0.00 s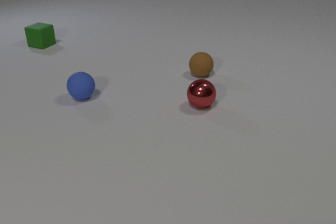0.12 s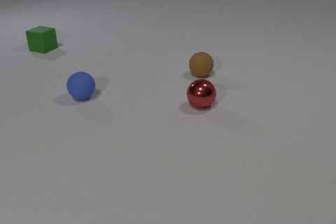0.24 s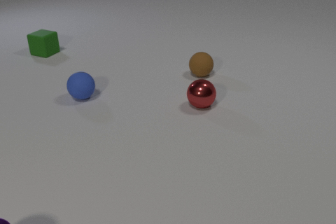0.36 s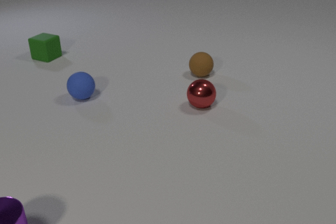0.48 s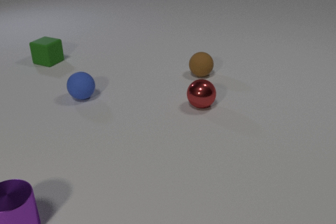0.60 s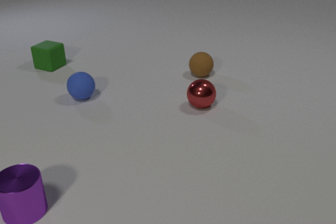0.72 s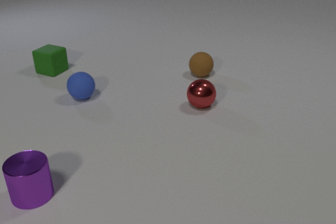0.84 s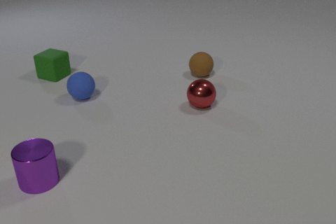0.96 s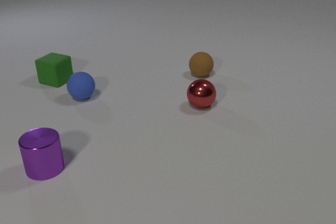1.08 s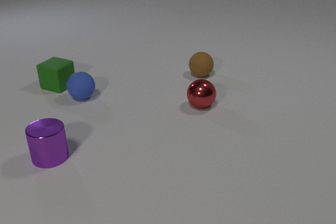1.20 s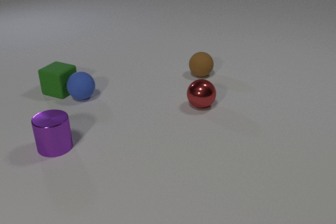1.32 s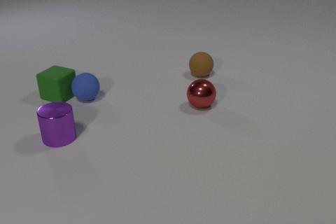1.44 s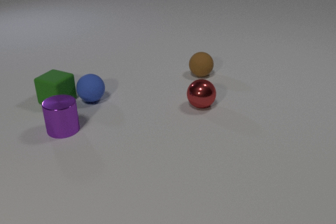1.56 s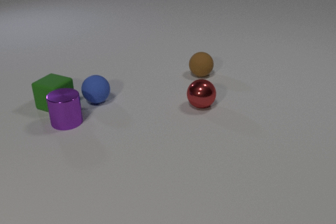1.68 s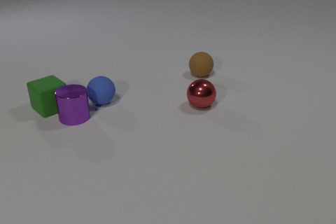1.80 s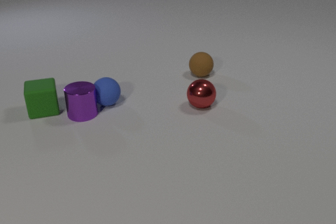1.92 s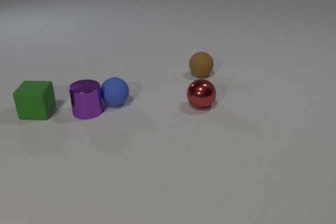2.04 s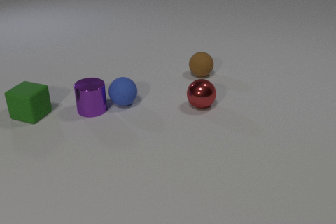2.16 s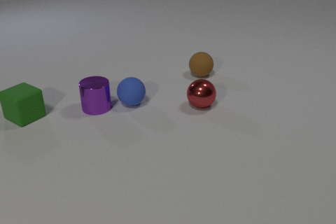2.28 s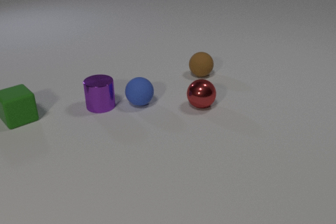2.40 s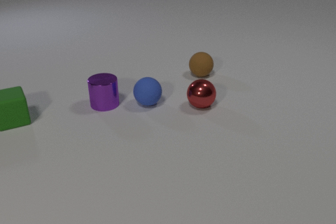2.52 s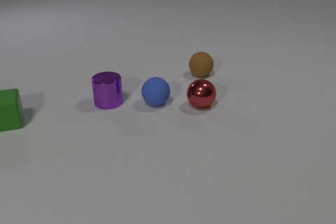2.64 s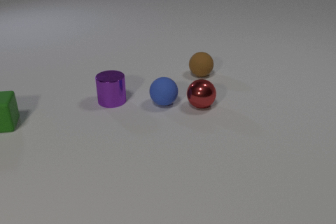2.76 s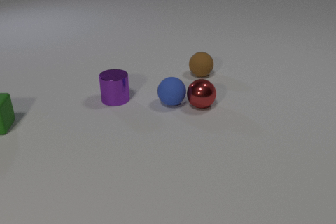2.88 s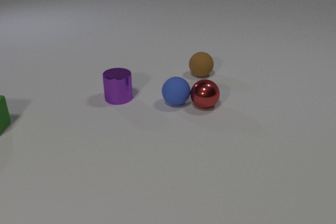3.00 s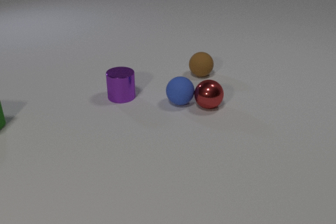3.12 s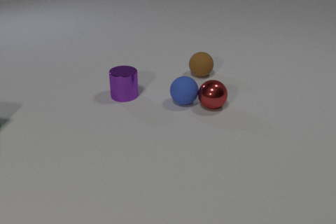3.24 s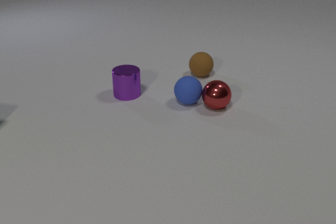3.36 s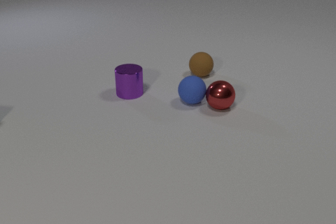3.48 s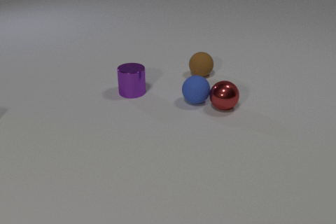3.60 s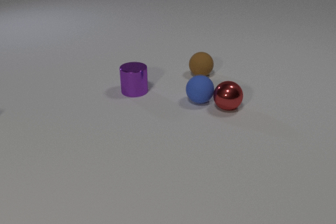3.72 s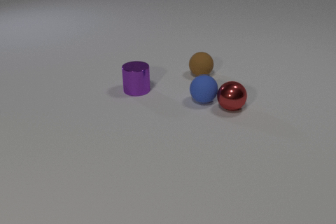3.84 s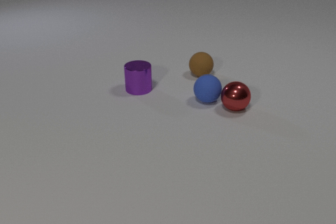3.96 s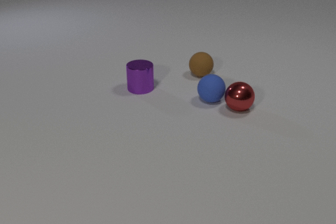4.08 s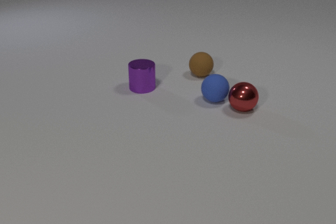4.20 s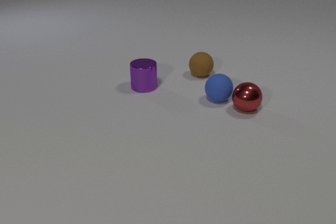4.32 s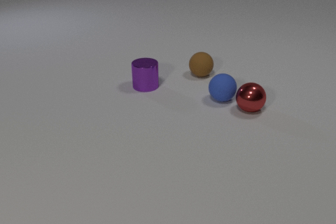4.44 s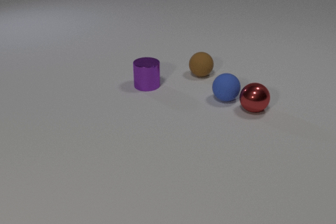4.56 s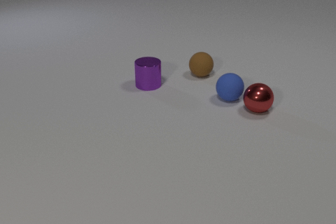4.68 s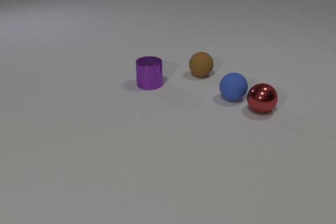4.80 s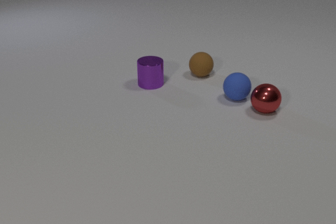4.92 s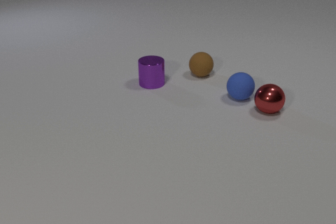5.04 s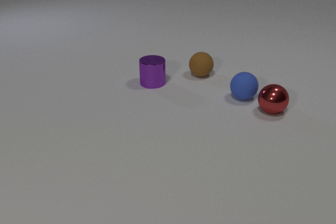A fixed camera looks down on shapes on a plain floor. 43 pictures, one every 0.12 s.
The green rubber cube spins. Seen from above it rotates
clockwise.
The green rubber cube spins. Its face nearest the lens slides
to the left.
0.00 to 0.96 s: The purple metal cylinder comes in at the bottom edge, slides away from the camera and to the right. The green rubber cube slides toward the camera.
0.96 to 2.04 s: The purple metal cylinder slides away from the camera and to the right. The green rubber cube slides toward the camera, spins so that its near face slides to the left, clockwise seen from above. The blue rubber sphere rolls to the right and toward the camera. The green rubber cube and the blue rubber sphere collide. The purple metal cylinder and the green rubber cube collide. The purple metal cylinder and the blue rubber sphere collide.
2.04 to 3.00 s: The purple metal cylinder slides to the right and away from the camera. The green rubber cube slides to the left, spins clockwise seen from above by about 75 degrees, its near face sliding to the left. The blue rubber sphere rolls to the right. The red metal sphere rolls to the right. The blue rubber sphere and the red metal sphere collide.
3.00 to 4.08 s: The purple metal cylinder slides to the right and away from the camera. The green rubber cube leaves at the left edge. The blue rubber sphere rolls to the right. The red metal sphere rolls to the right.
4.08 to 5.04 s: The purple metal cylinder slides to the right and away from the camera. The blue rubber sphere rolls to the right. The red metal sphere rolls to the right.
What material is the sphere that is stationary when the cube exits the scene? rubber.
How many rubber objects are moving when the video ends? 1.
Are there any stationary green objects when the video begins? no.
